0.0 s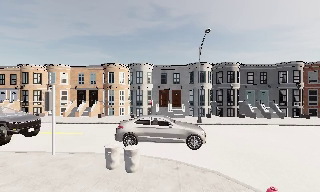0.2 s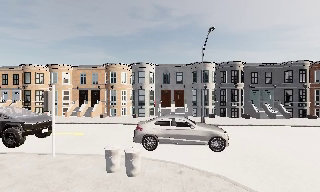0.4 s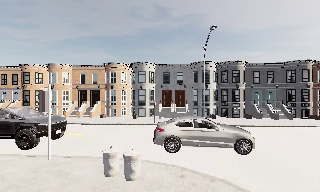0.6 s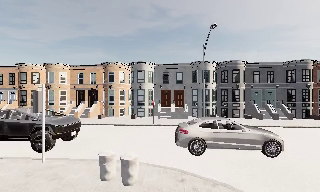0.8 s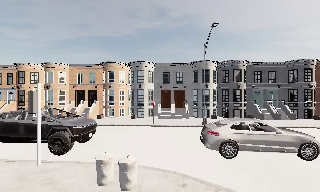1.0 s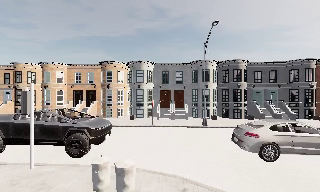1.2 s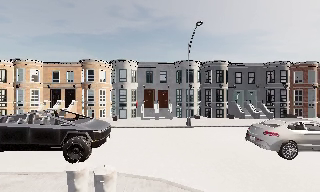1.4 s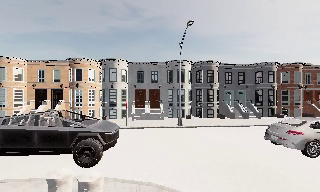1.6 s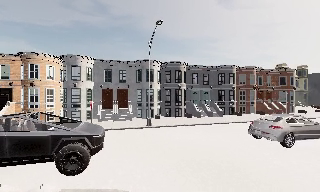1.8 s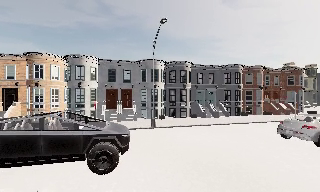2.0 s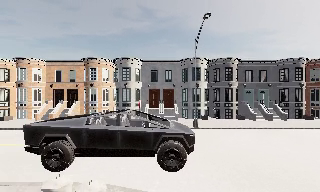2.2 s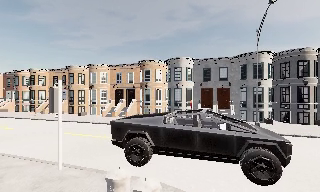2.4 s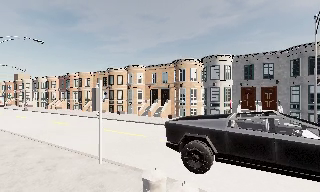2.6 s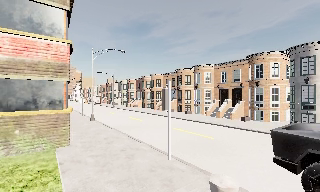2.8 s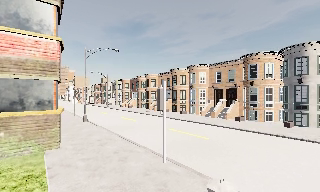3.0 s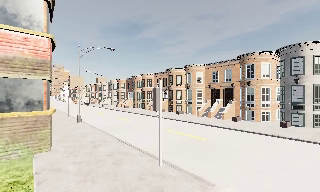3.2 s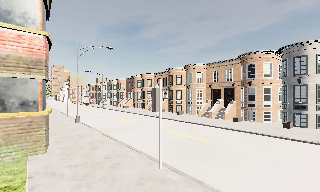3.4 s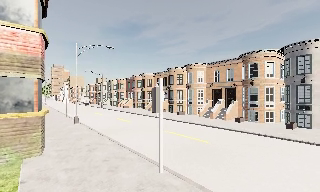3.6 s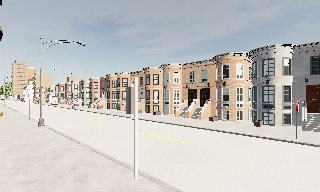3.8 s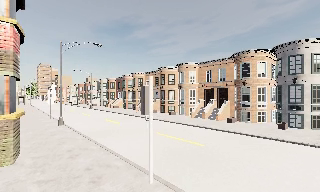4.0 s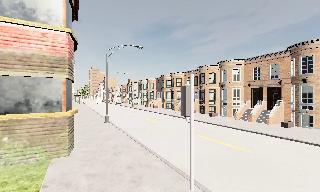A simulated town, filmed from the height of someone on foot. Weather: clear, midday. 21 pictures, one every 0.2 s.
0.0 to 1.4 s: The camera travels forward, about 2 m, so what stands in front looms larger.
1.4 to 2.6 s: The scene slides to the right, as the camera pans about 60 degrees to its left. It travels forward, about 1 m.
2.6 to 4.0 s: The camera travels forward, about 2 m, so what stands in front looms larger.
The film runs forward here.
